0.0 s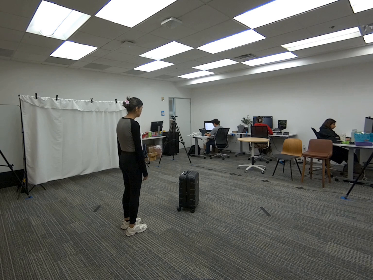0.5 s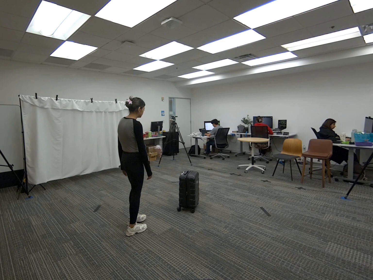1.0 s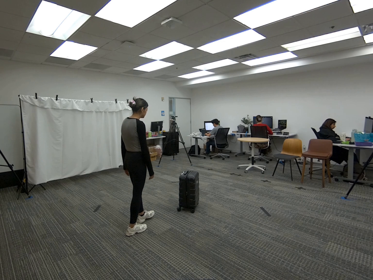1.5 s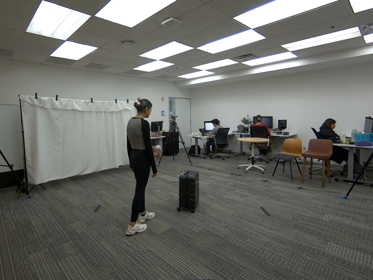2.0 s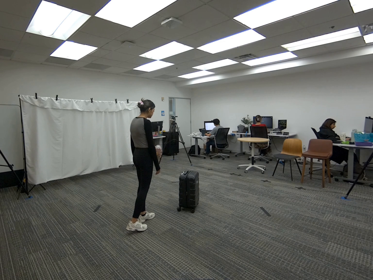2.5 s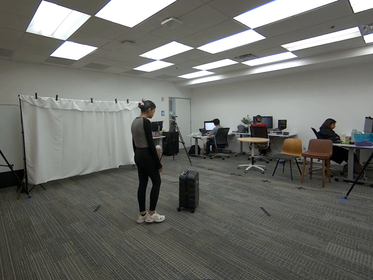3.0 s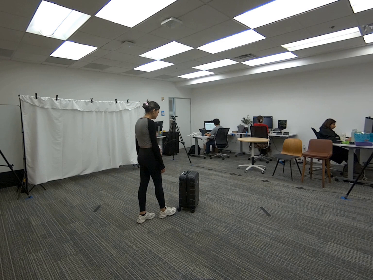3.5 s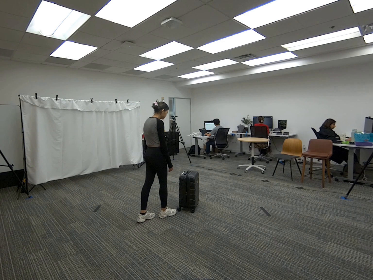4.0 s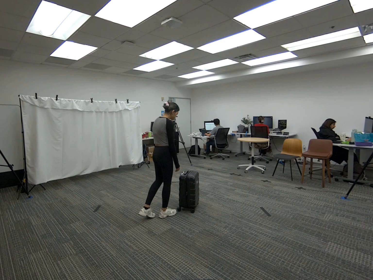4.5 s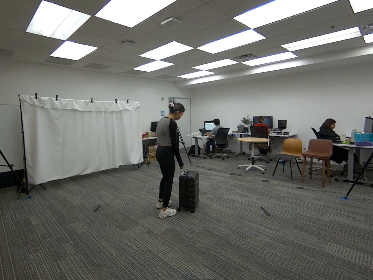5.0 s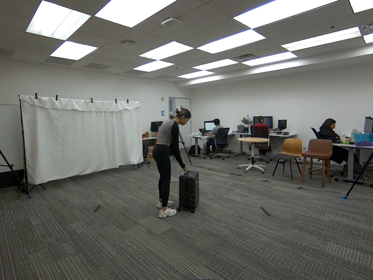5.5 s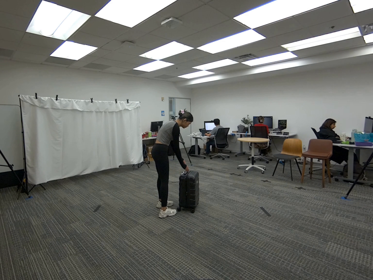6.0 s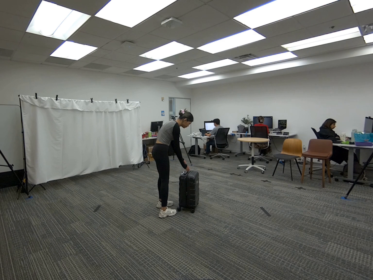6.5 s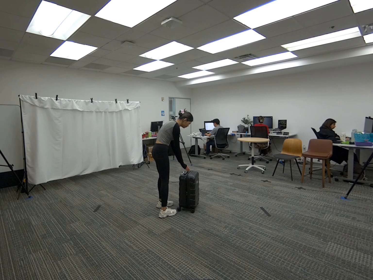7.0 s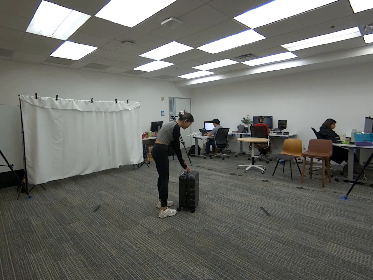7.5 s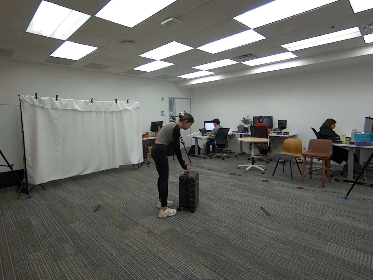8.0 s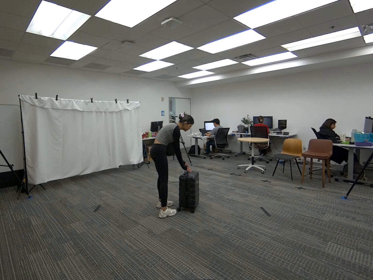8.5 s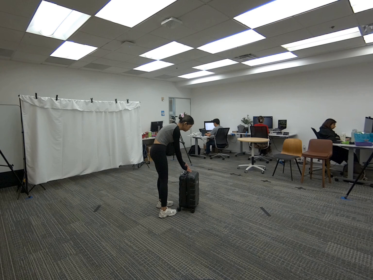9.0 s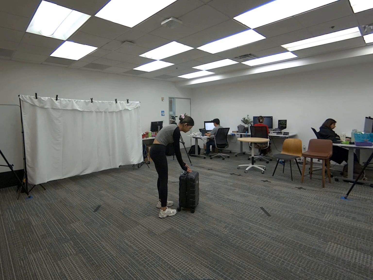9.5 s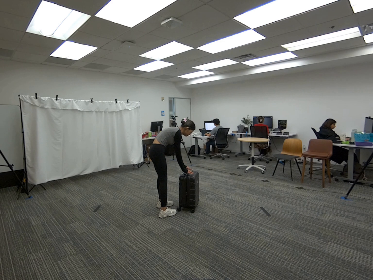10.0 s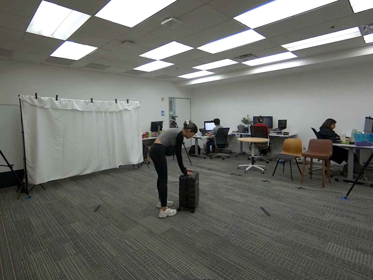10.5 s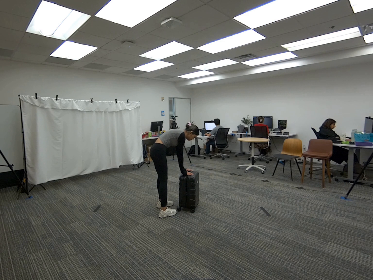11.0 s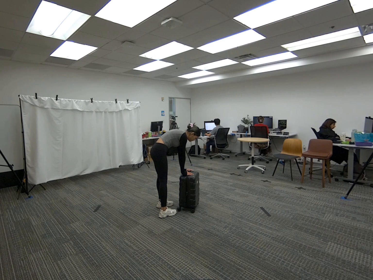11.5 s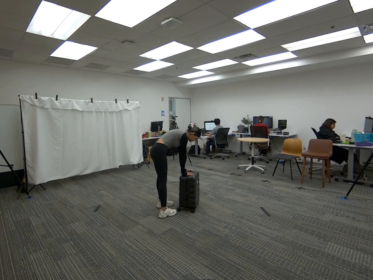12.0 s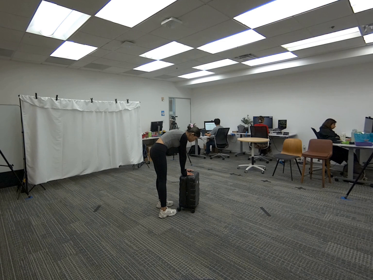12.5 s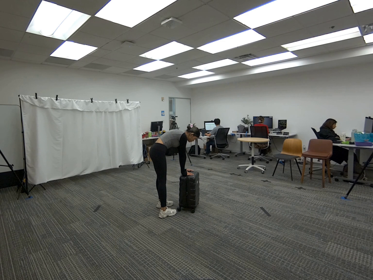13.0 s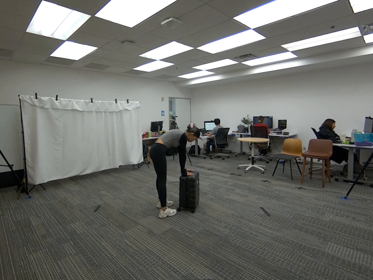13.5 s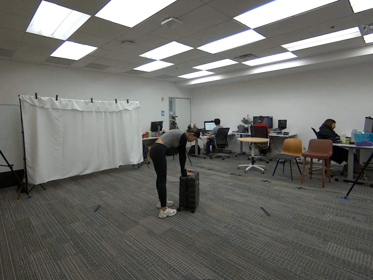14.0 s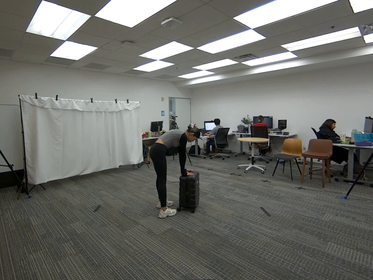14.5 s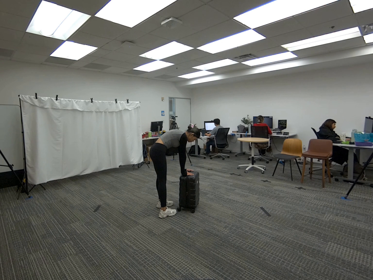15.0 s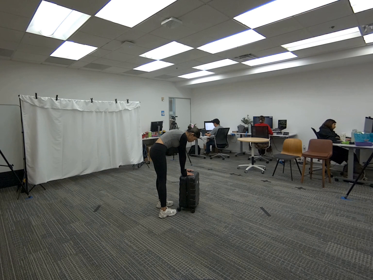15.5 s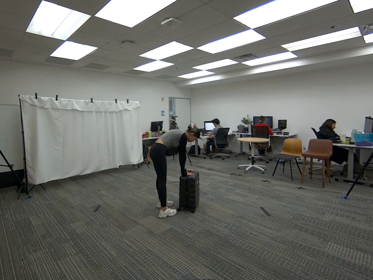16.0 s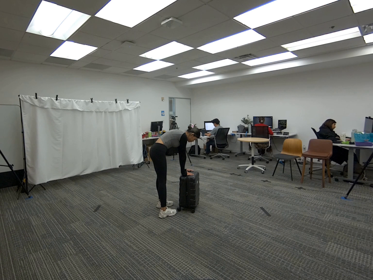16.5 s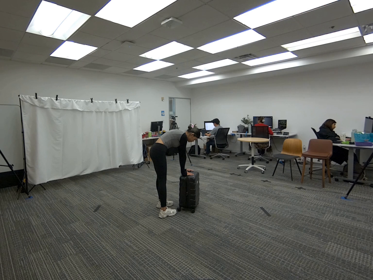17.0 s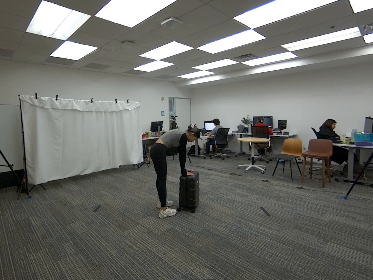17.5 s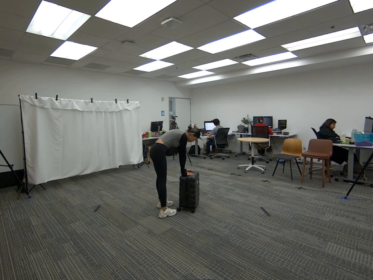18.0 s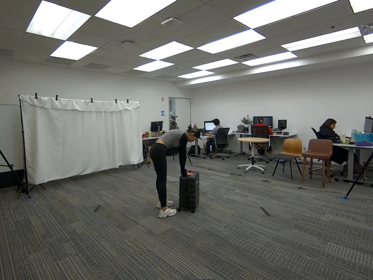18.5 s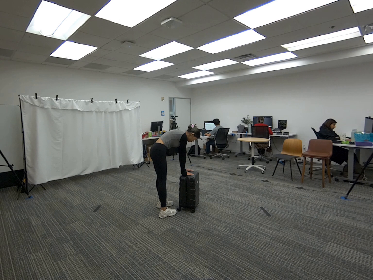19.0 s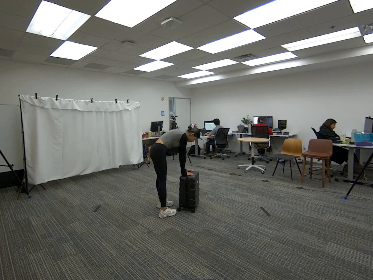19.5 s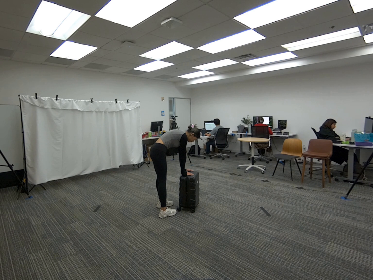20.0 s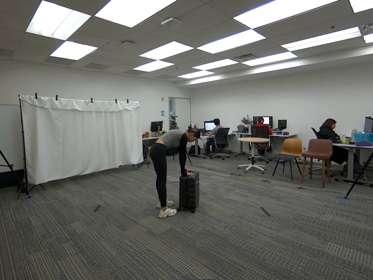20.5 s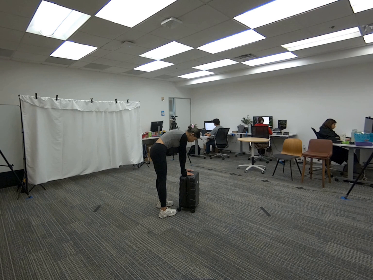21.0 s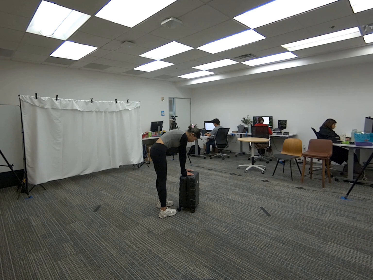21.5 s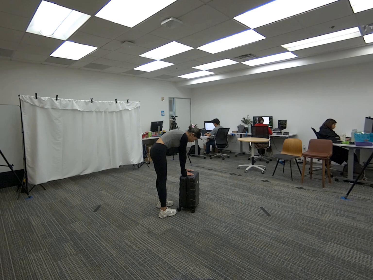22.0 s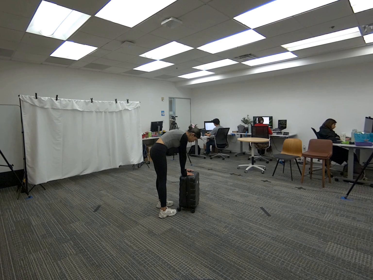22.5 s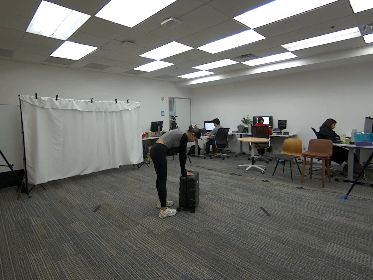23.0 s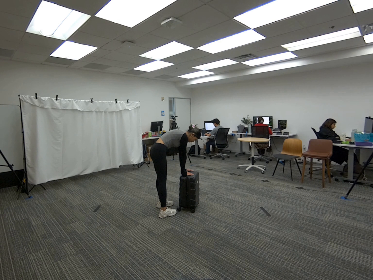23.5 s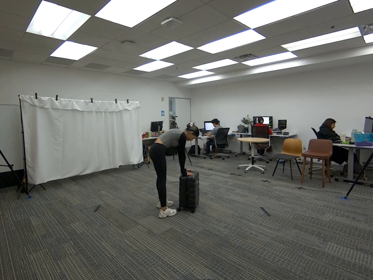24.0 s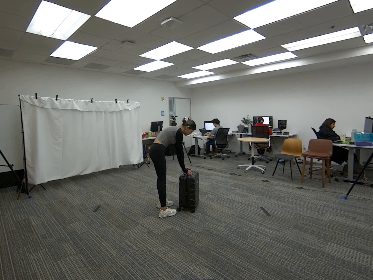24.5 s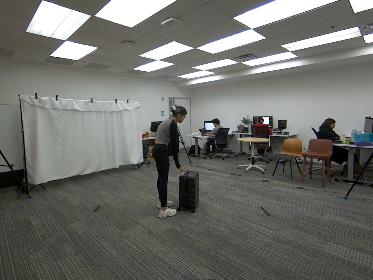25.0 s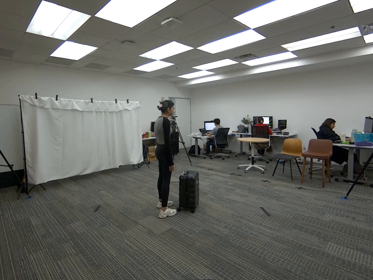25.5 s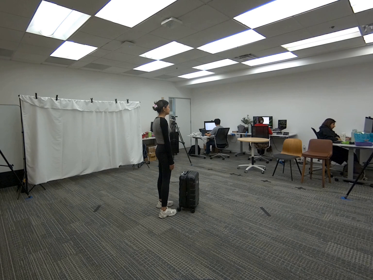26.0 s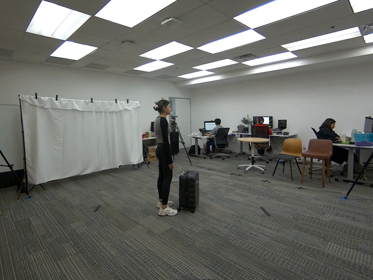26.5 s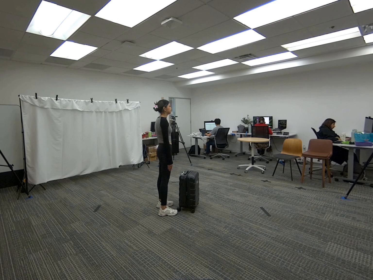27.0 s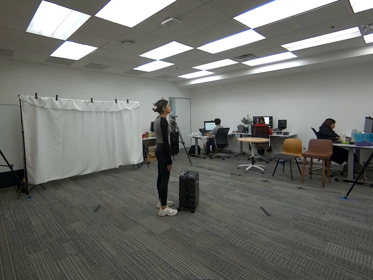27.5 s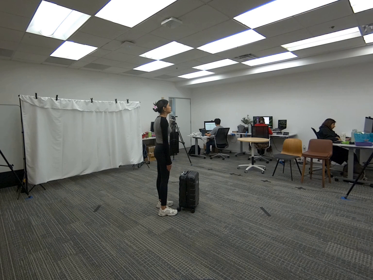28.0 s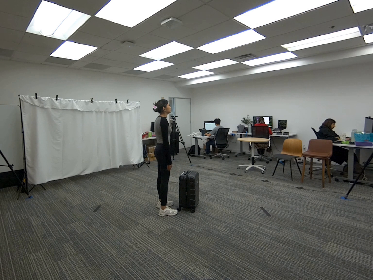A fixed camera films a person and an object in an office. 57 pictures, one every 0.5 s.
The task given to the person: Walk over to the luggage within the bounding area and touch the luggae using both hands. Step away when complete.
